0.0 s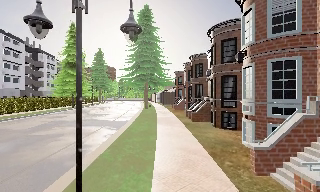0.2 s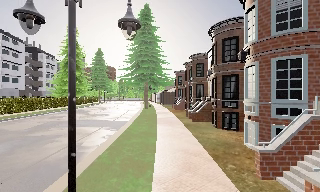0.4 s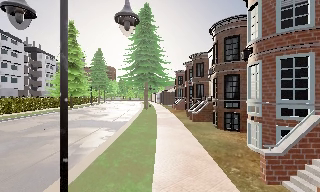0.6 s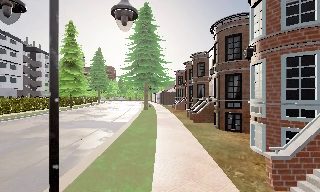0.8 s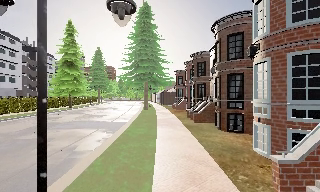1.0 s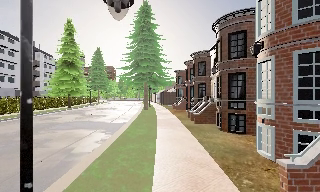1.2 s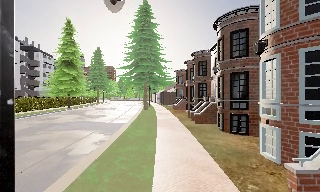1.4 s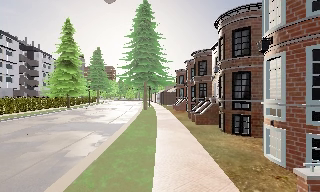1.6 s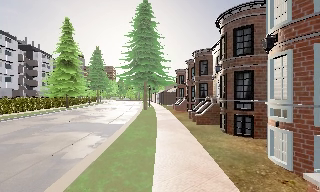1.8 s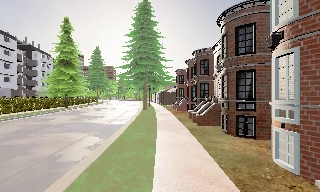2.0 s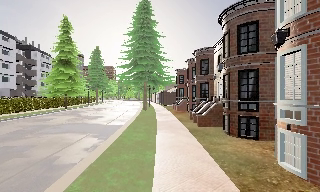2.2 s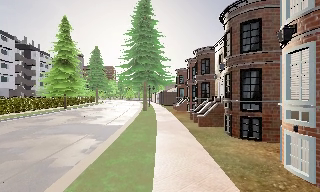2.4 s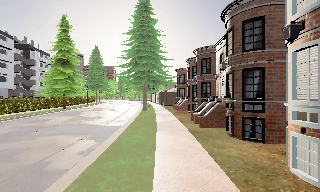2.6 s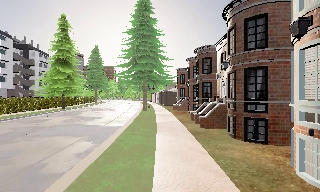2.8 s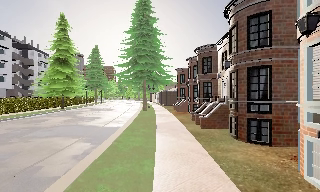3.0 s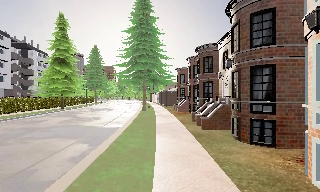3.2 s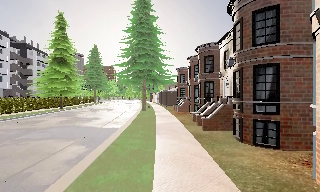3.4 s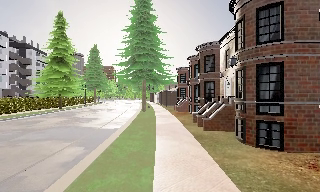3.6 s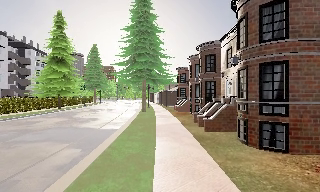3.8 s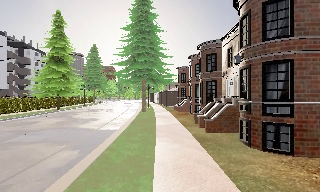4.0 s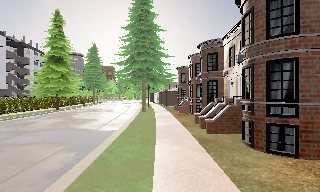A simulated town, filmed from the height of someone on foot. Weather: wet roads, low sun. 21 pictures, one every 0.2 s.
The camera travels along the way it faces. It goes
forward.
0.0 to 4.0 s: The camera travels forward, about 4.5 m, so what stands in front looms larger.
The film runs forward here.
